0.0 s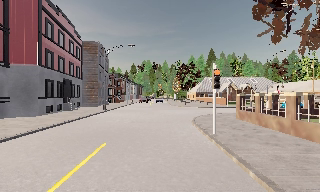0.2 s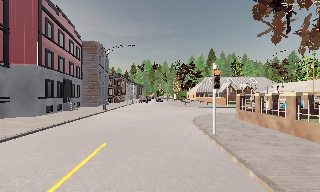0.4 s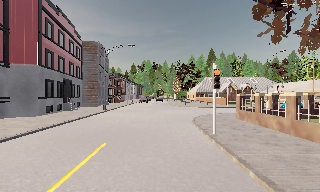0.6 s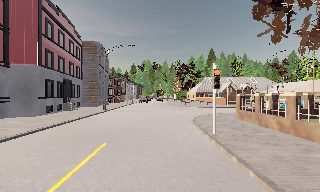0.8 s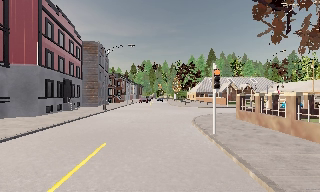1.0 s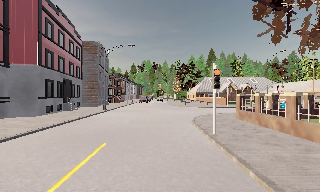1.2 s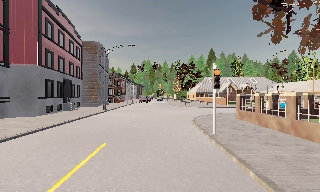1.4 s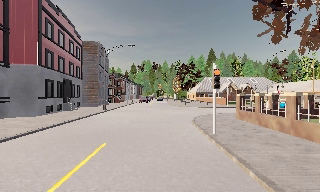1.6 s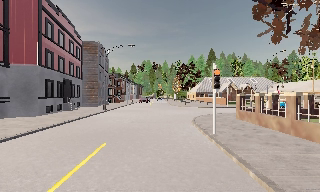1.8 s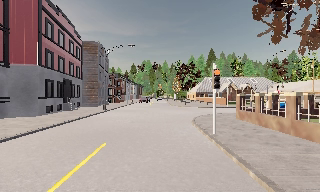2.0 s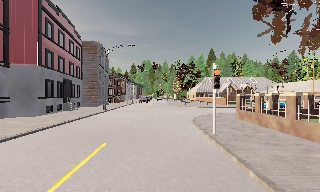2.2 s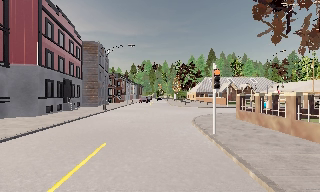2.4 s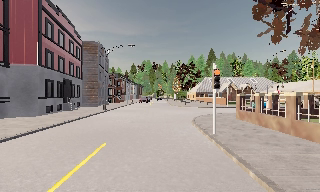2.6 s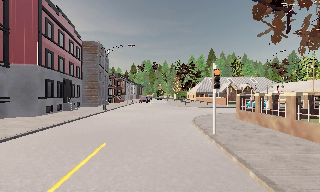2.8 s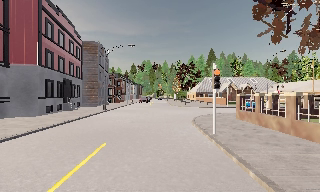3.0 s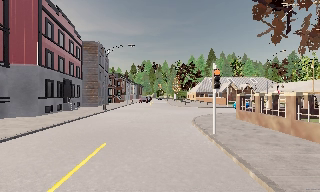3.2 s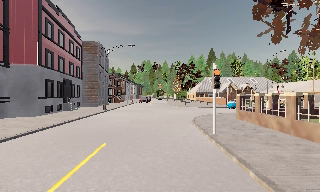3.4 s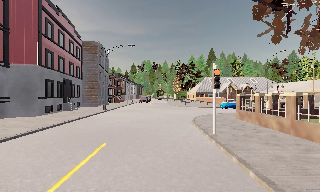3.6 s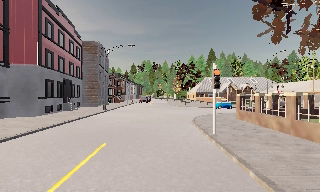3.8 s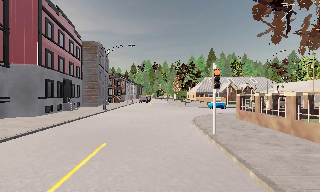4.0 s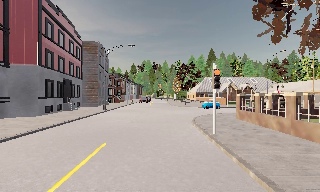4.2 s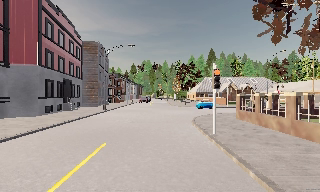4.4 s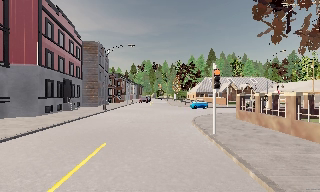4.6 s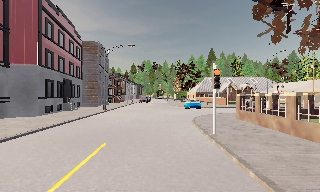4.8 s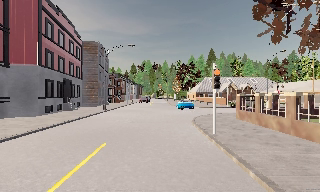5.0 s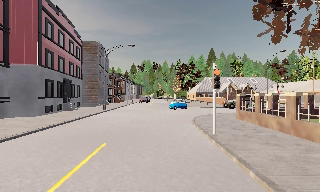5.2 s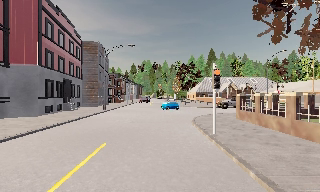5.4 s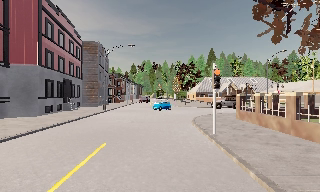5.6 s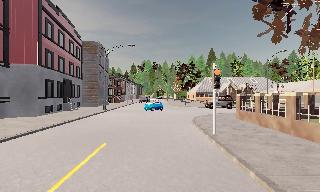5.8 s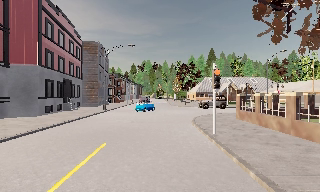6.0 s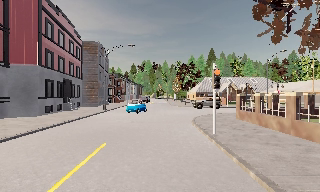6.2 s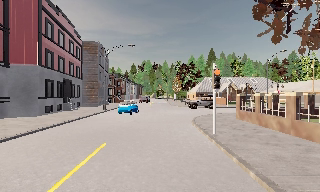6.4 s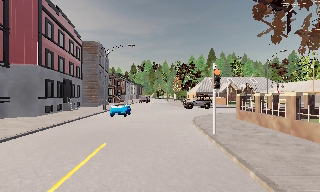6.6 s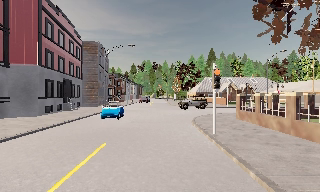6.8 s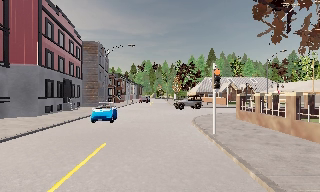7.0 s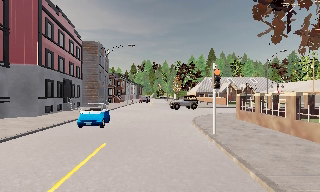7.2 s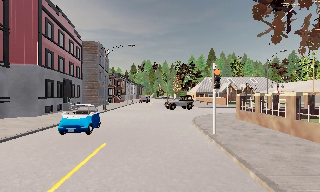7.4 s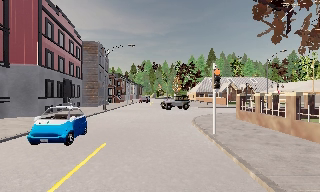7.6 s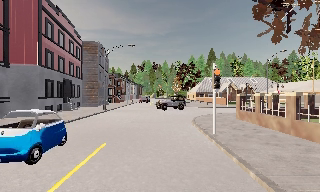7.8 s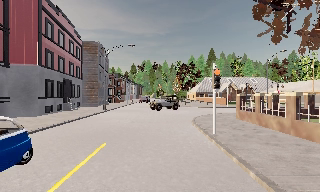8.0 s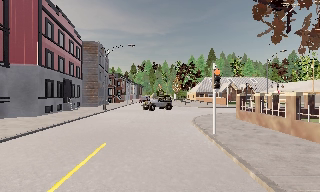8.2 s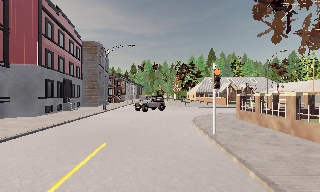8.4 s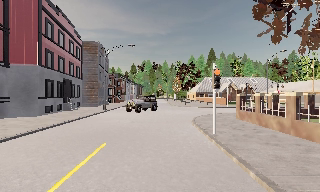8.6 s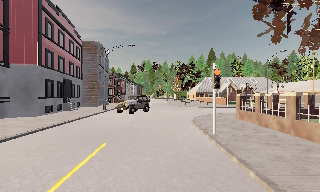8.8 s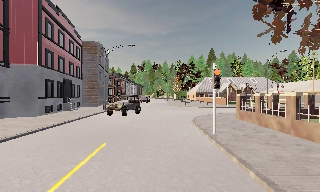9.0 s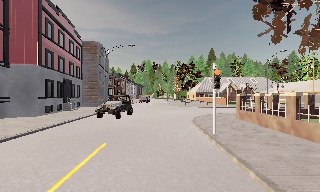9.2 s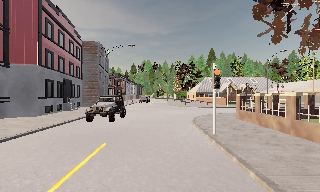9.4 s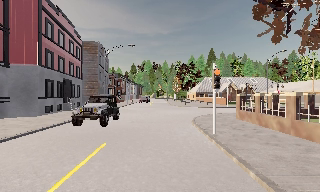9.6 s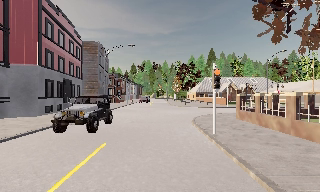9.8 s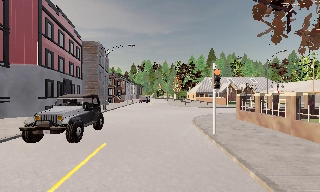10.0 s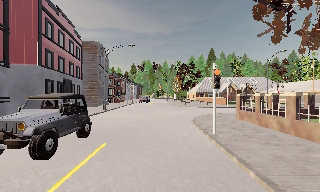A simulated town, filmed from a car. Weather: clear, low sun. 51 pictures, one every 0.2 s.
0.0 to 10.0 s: The camera keeps its place and its aim.
The film runs forward here.
